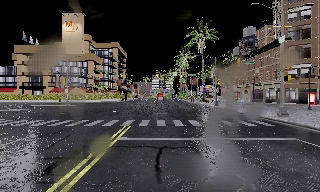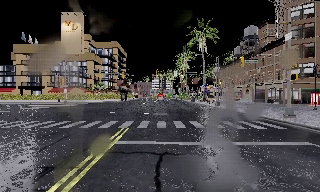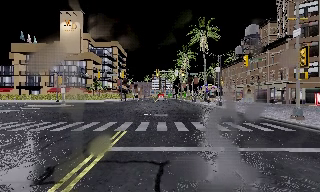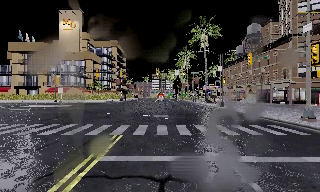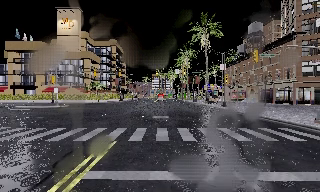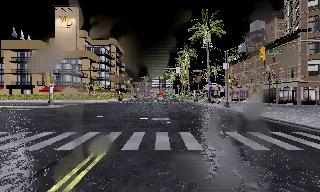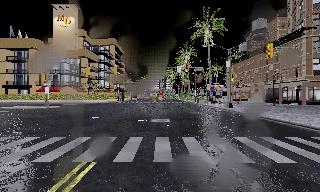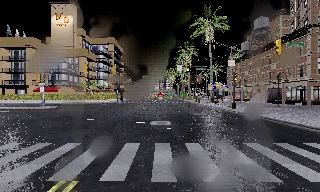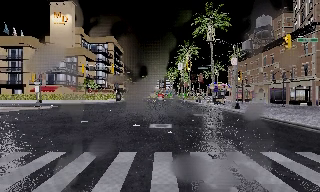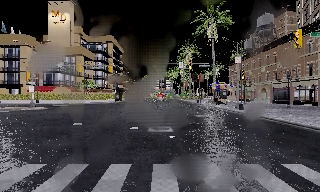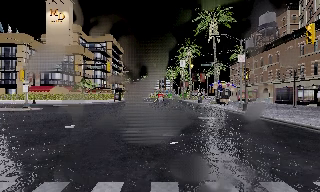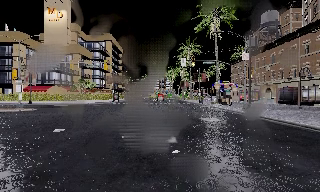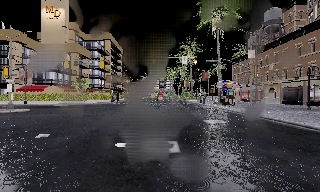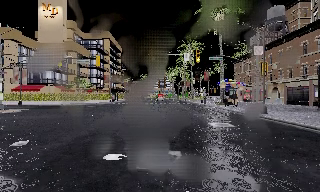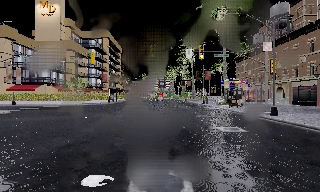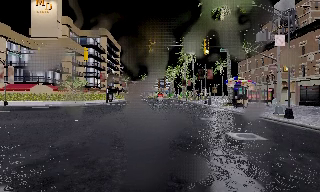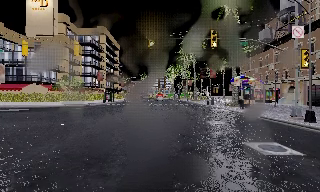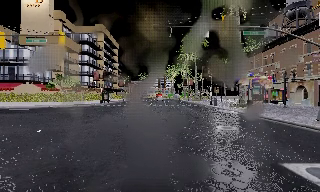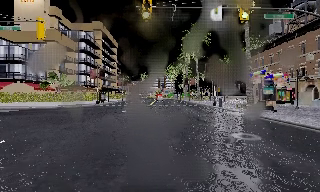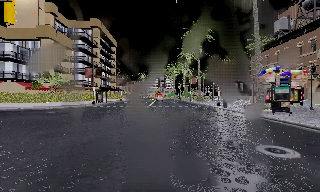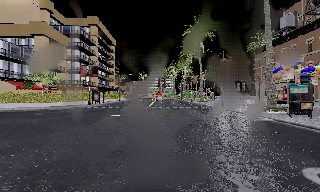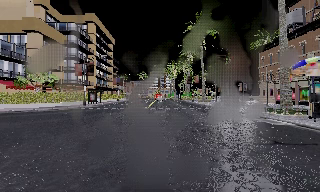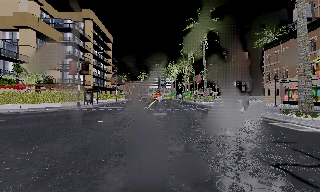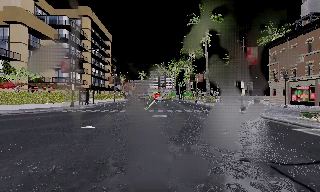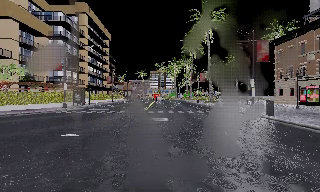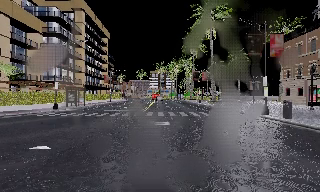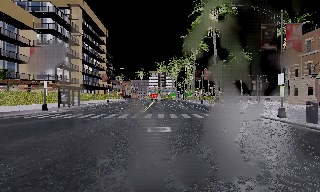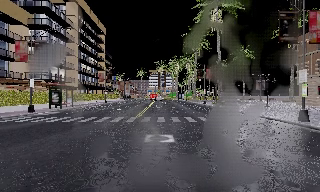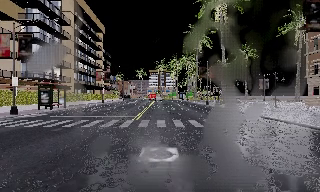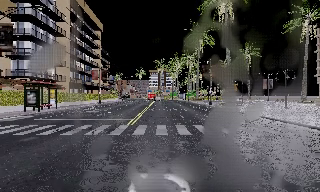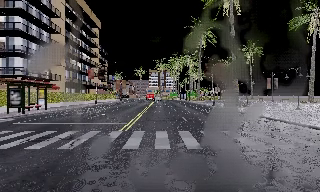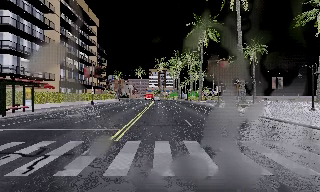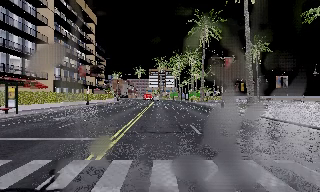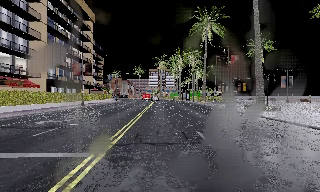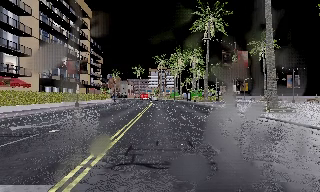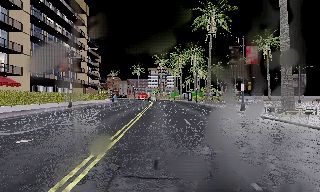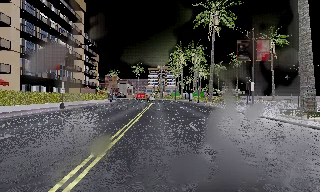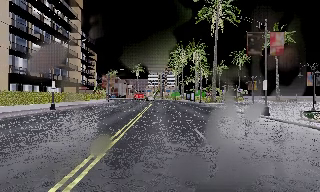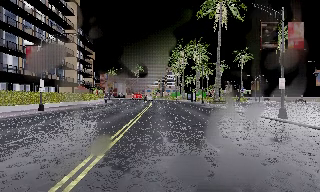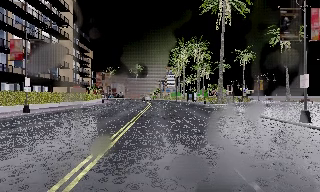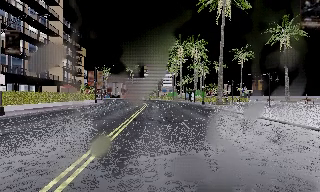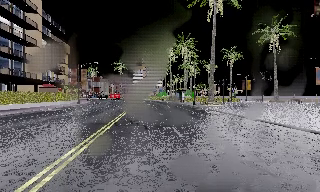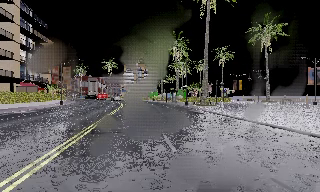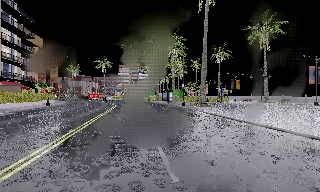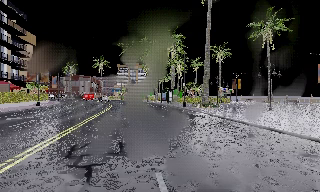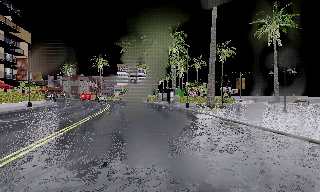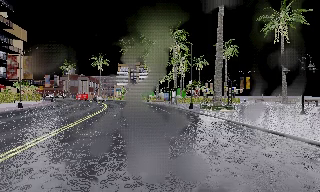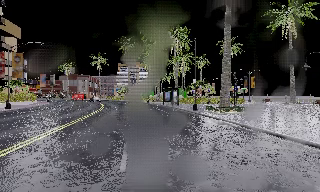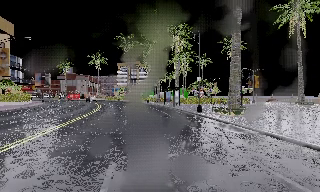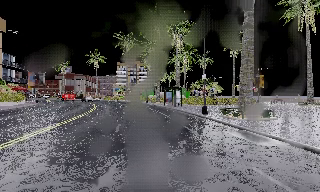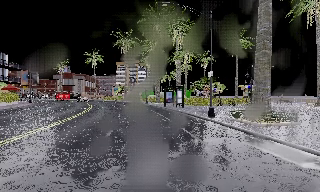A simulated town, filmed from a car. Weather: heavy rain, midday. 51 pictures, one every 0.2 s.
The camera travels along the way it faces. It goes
forward.
0.0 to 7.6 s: The camera travels forward, about 55 m, so what stands in front looms larger. It gains speed.
7.6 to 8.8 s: The camera swings to its right by about 10 degrees, and the scene slides to the left. It travels forward, about 10 m, so what stands in front looms larger.
8.8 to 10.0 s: The camera travels forward, about 10 m, so what stands in front looms larger.
The film runs forward here.
